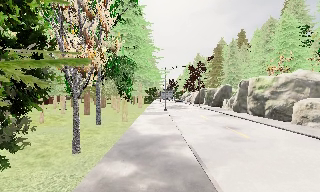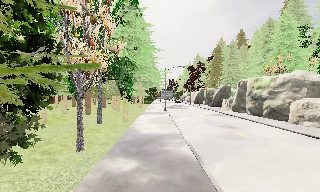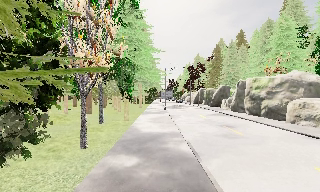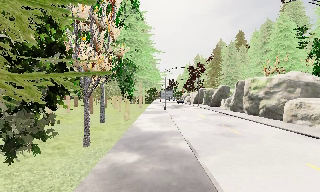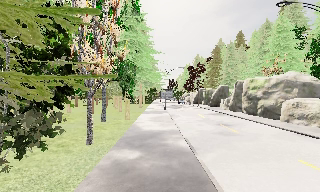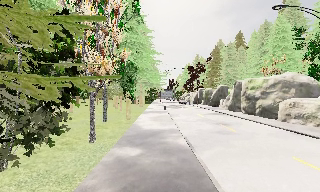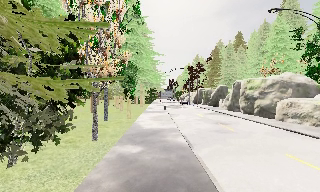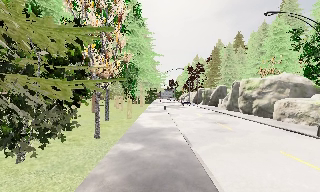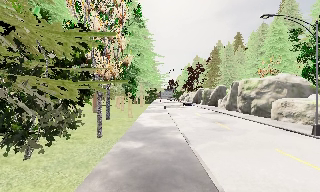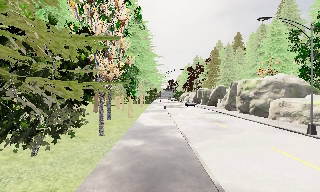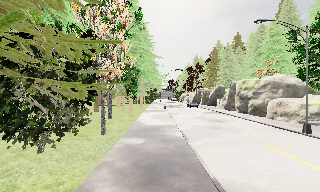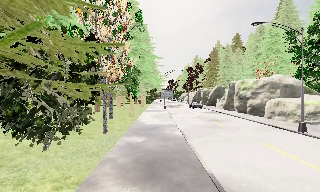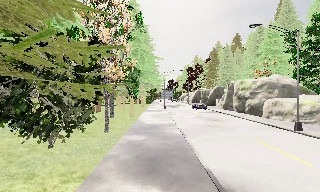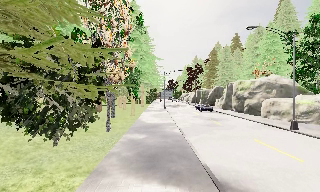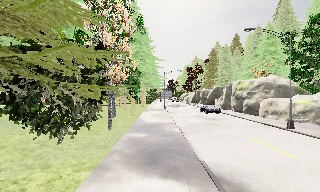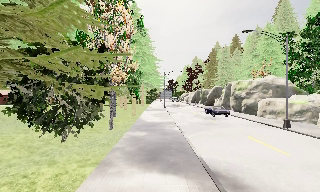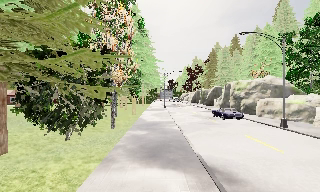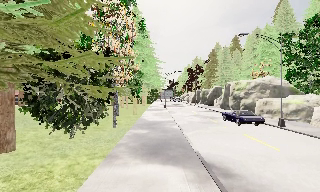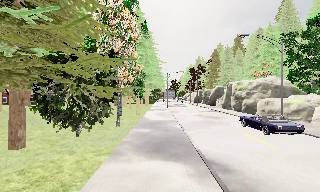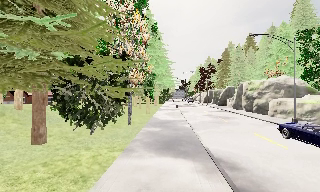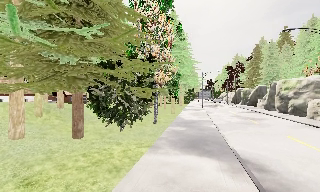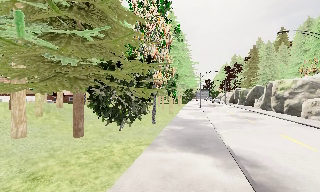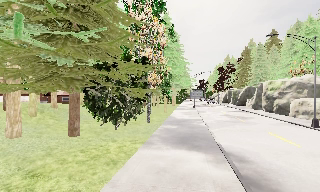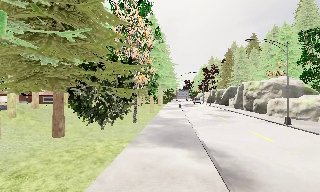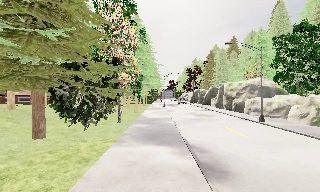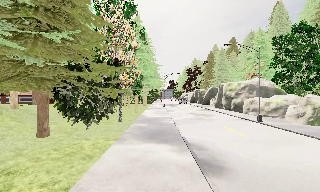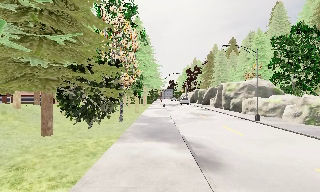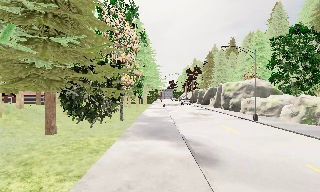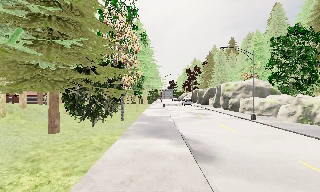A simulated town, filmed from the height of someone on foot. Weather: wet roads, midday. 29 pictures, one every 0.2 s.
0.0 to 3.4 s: The camera travels backward, about 6 m, so what stands in front gets smaller.
3.4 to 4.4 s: The camera pans to its left, which is counterclockwise from overhead, by about 10 degrees. It travels backward, about 1.5 m, so what stands in front gets smaller.
4.4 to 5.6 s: The camera pans to its right, which is clockwise from overhead, by about 10 degrees. It travels backward, about 2 m, so what stands in front gets smaller.
The film runs backward here.
